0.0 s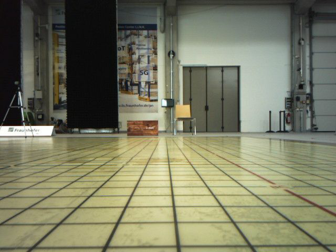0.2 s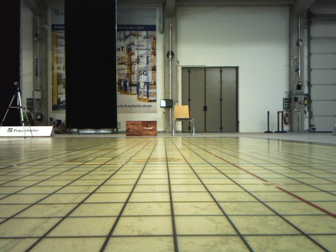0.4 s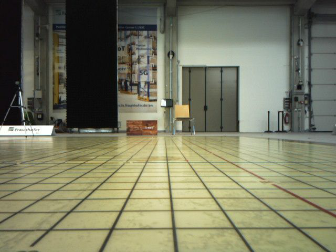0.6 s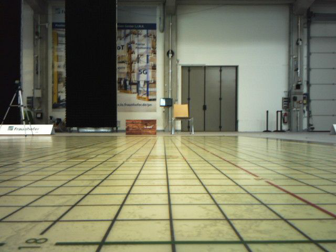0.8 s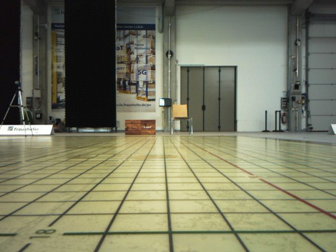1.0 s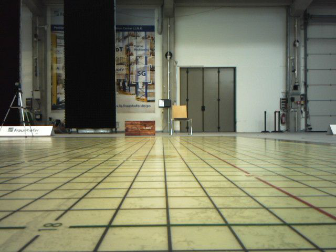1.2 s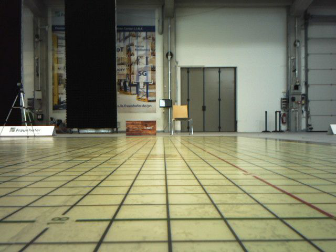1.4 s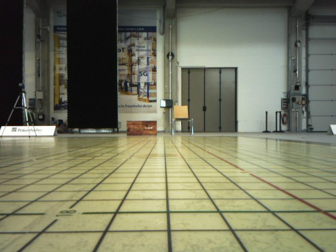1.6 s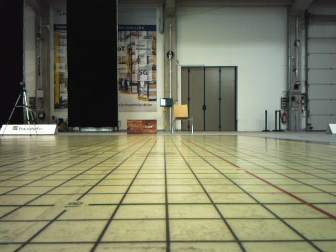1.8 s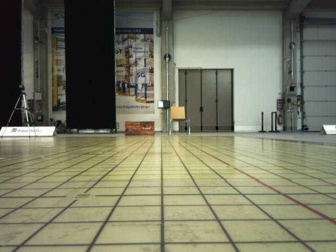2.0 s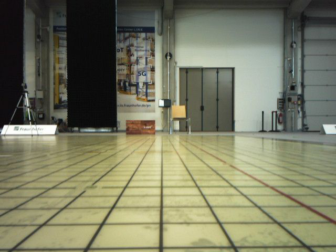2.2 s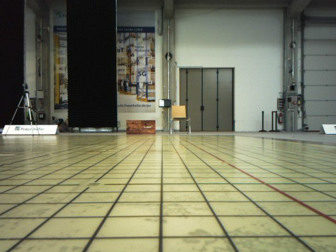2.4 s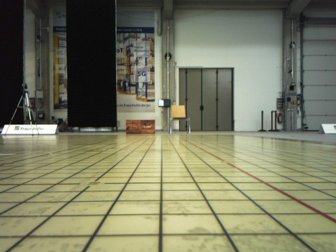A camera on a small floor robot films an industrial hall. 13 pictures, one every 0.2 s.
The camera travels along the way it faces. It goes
backward.
0.0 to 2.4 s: The camera travels backward, about 0.5 m, so what stands in front gets smaller.
The film runs backward here.
